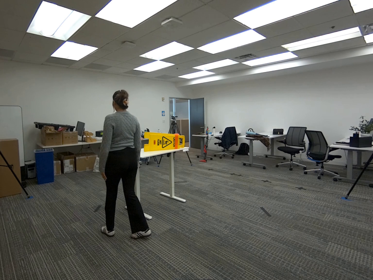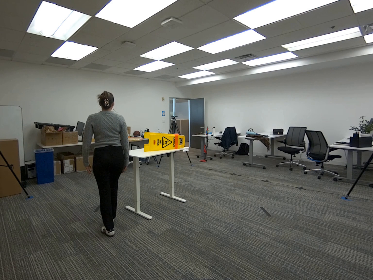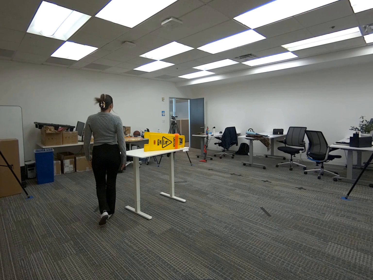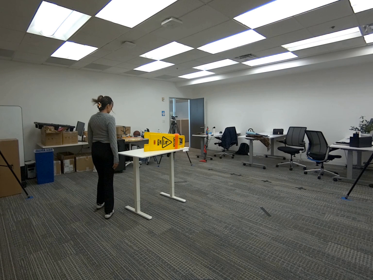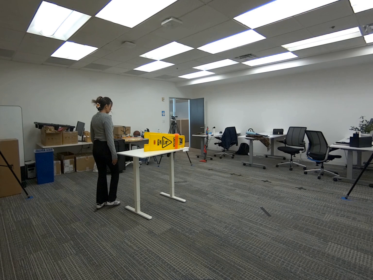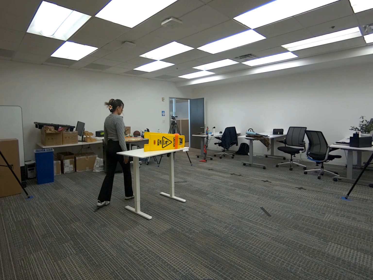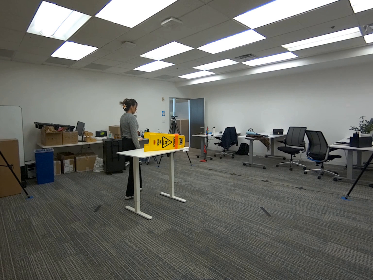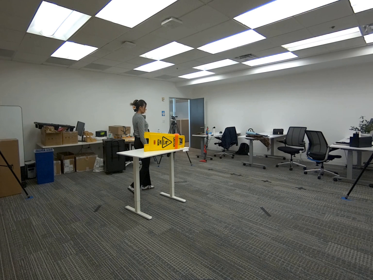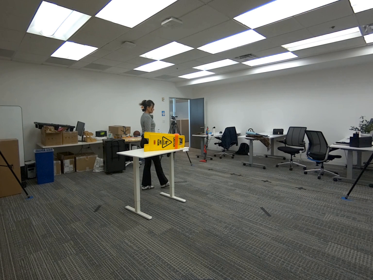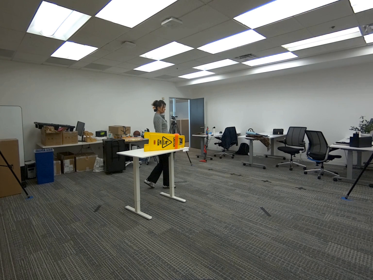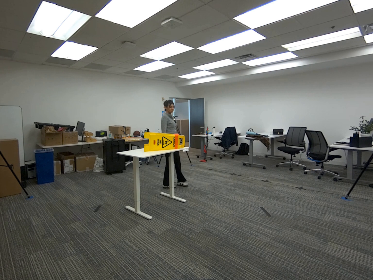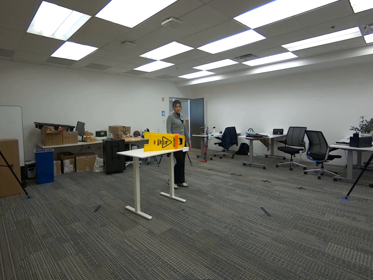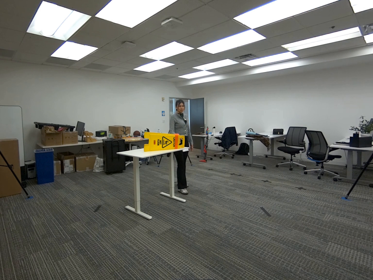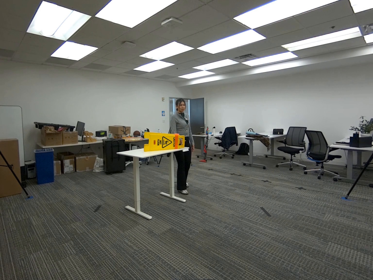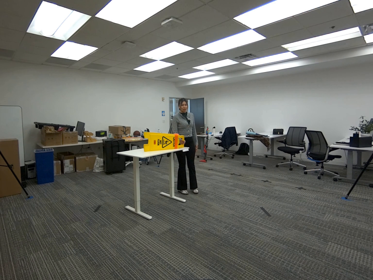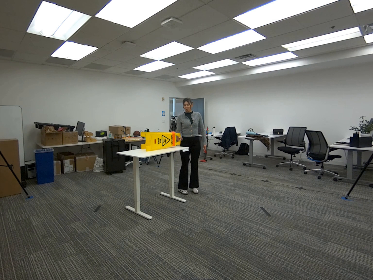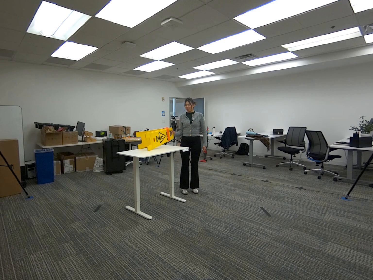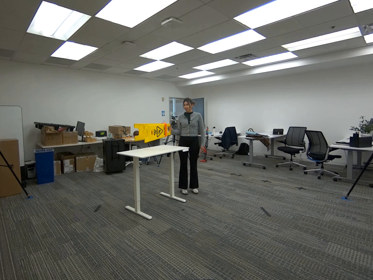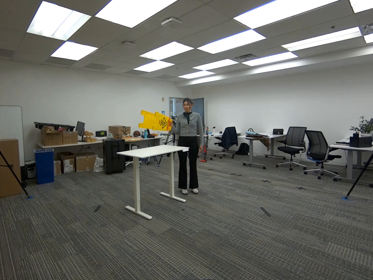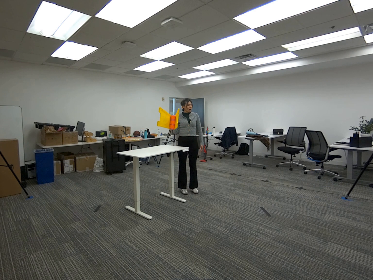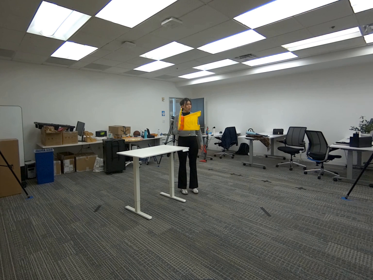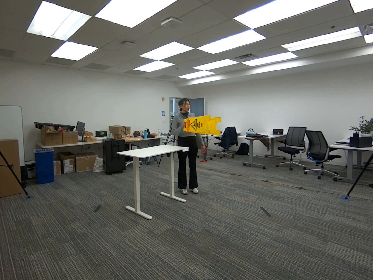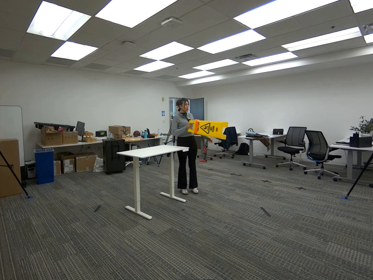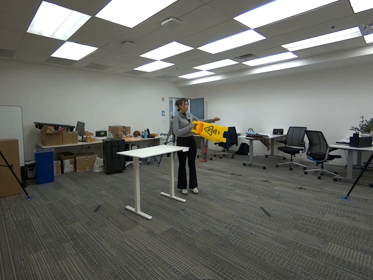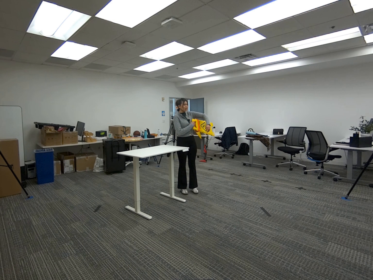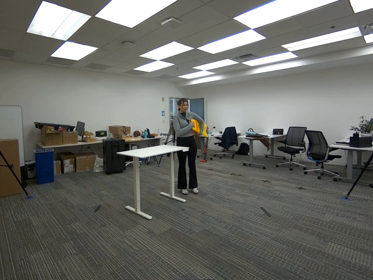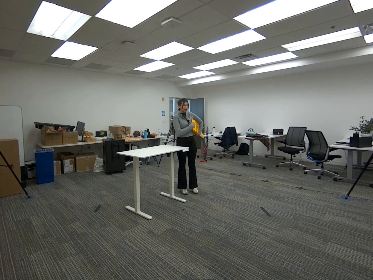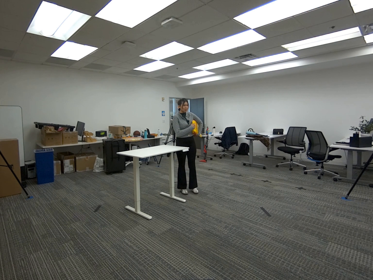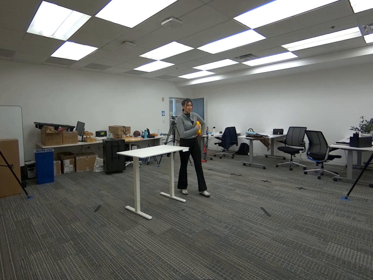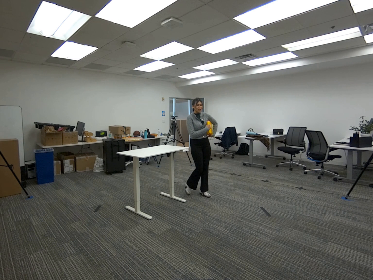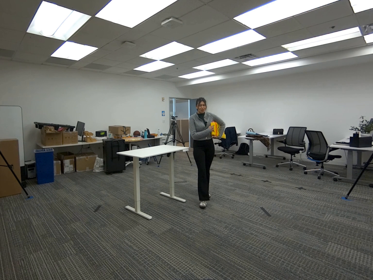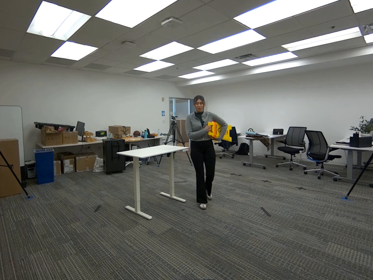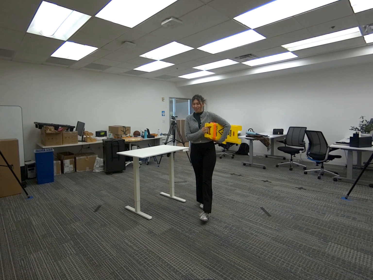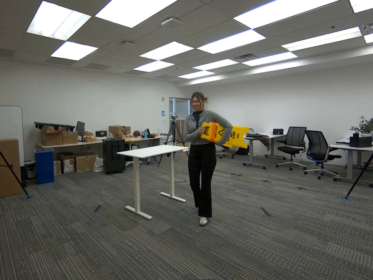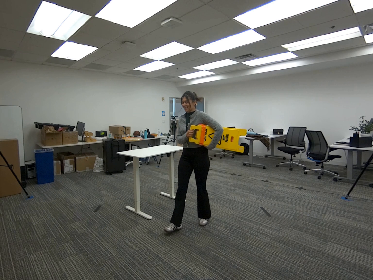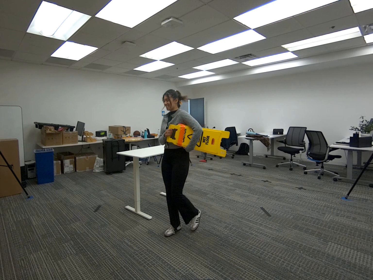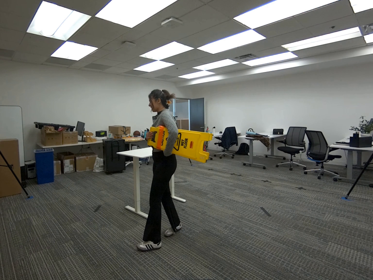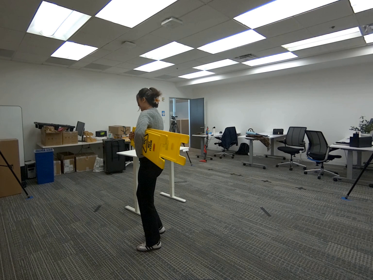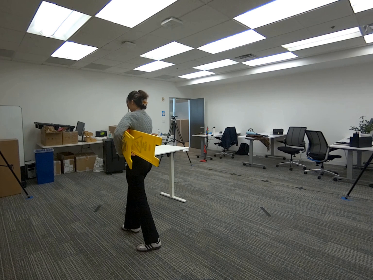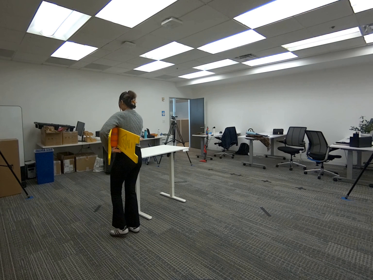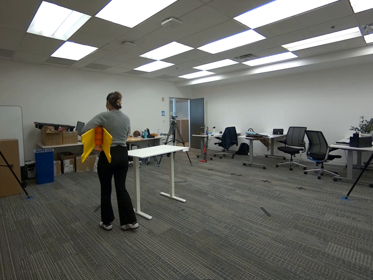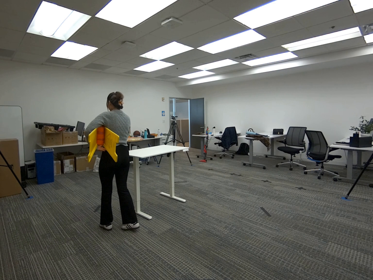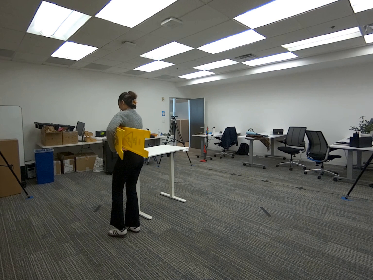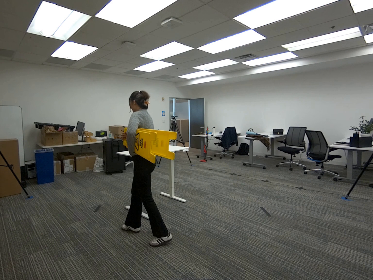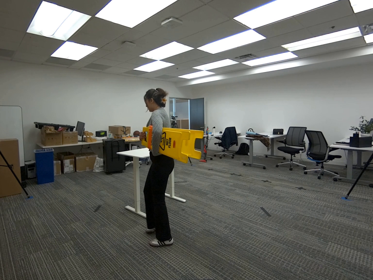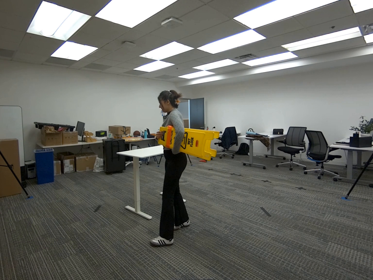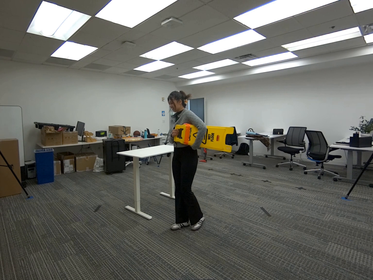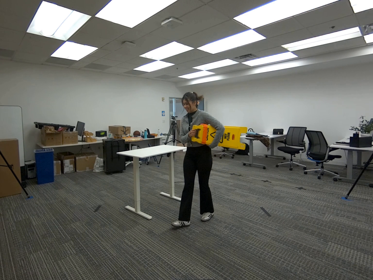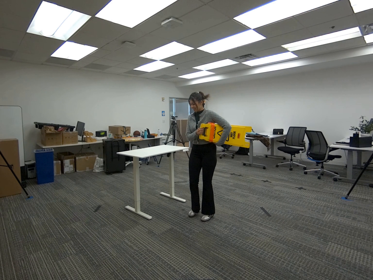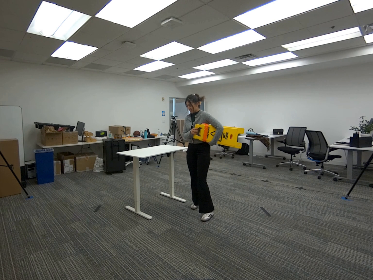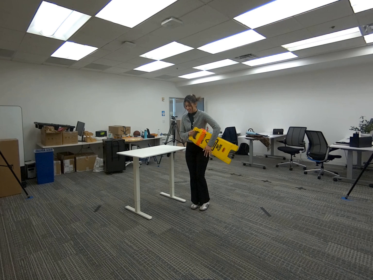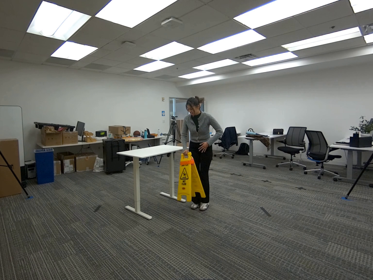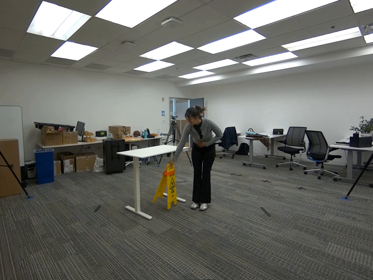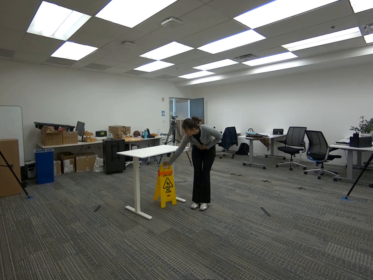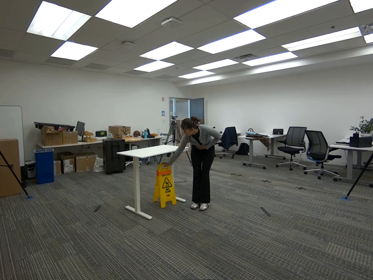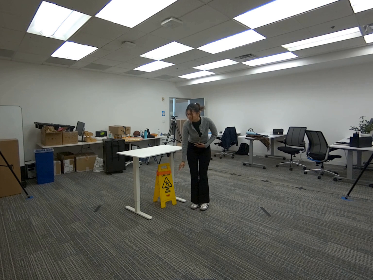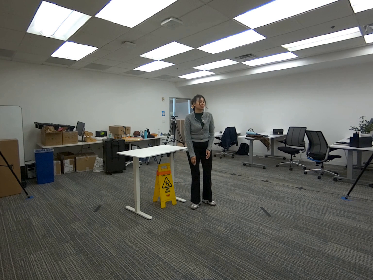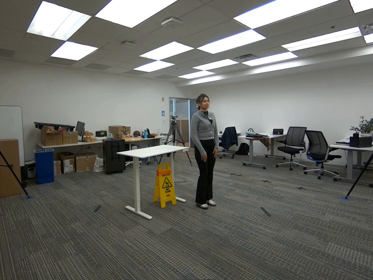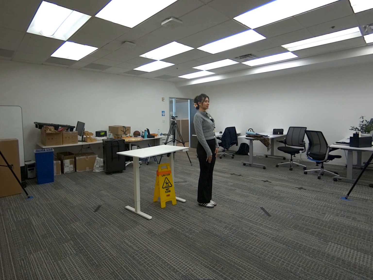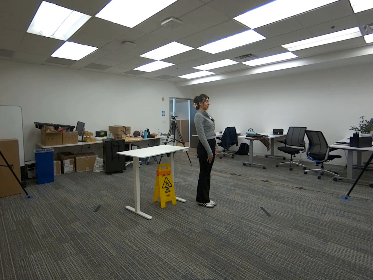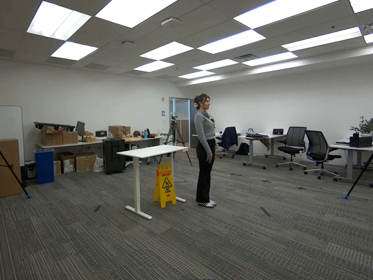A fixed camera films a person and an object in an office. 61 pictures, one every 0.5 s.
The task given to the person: Walk to the wet floor sign lying on its side on the white desk and grasp the handle with one hand, using your other hand to support it under your arm. Walk around while holding the sign for at least 10 seconds, then place it under the table.
